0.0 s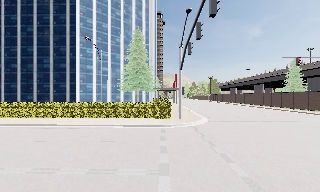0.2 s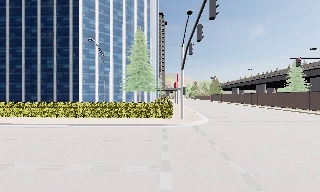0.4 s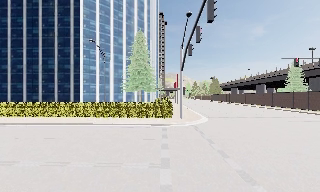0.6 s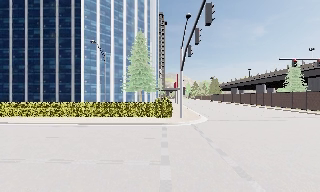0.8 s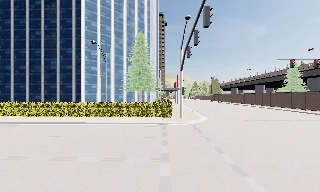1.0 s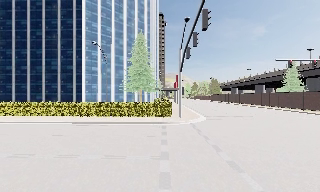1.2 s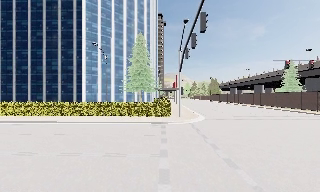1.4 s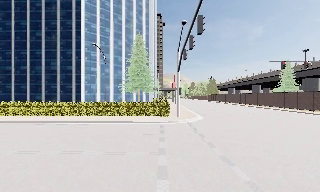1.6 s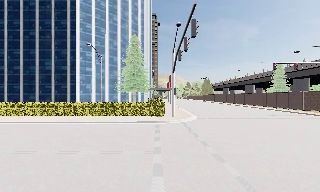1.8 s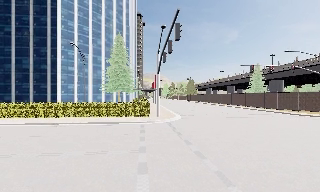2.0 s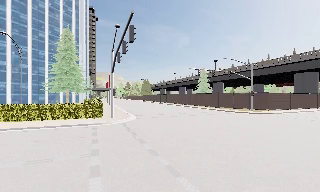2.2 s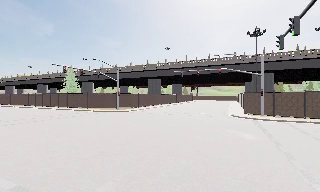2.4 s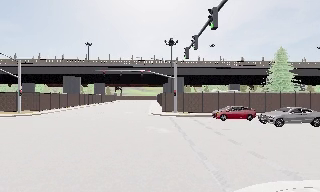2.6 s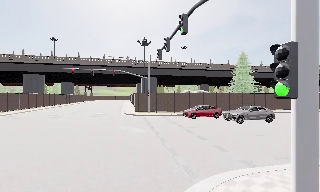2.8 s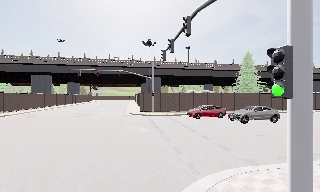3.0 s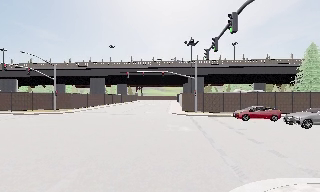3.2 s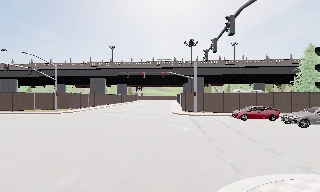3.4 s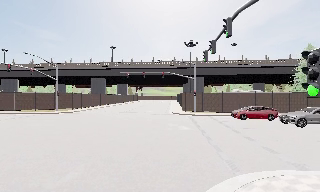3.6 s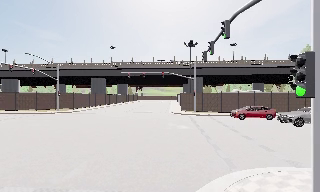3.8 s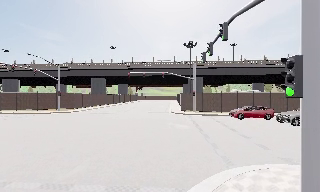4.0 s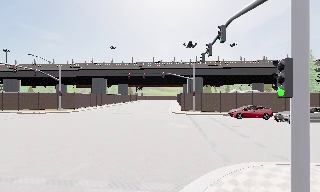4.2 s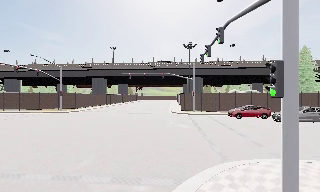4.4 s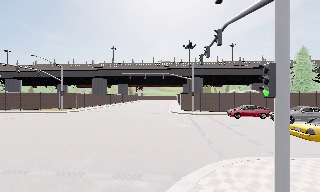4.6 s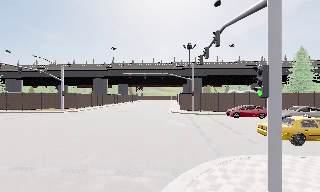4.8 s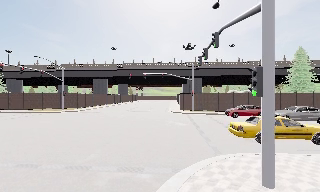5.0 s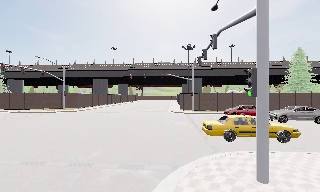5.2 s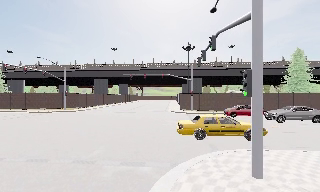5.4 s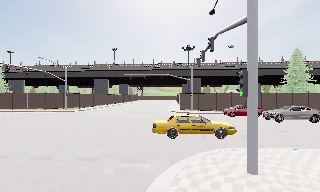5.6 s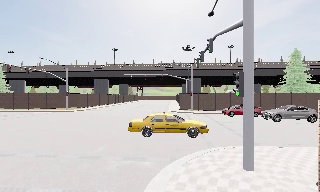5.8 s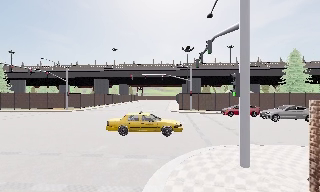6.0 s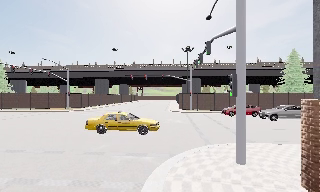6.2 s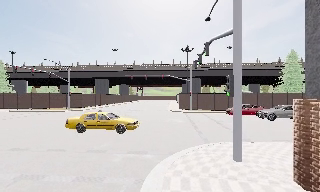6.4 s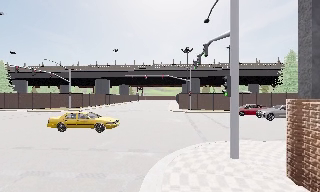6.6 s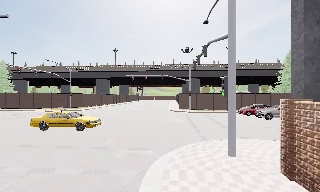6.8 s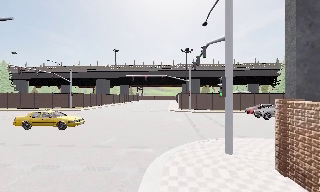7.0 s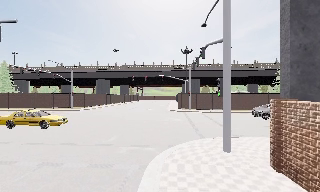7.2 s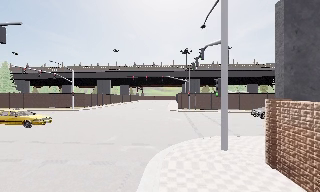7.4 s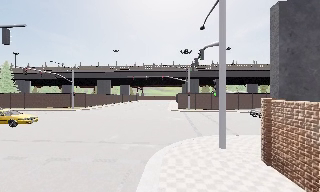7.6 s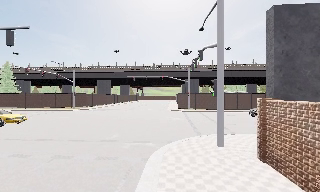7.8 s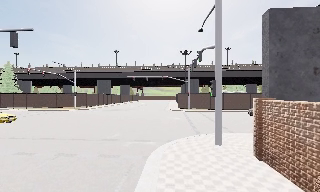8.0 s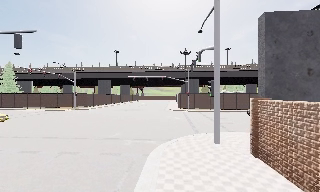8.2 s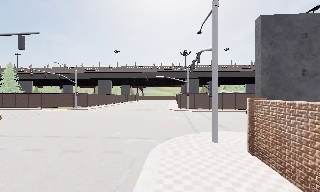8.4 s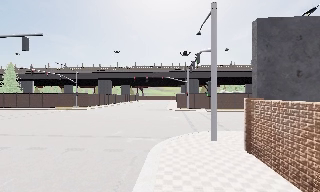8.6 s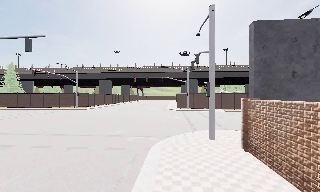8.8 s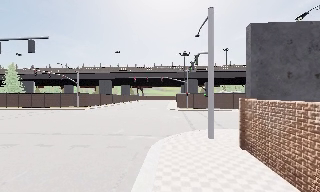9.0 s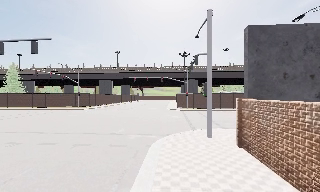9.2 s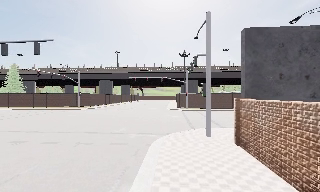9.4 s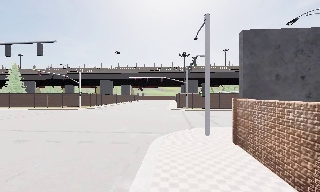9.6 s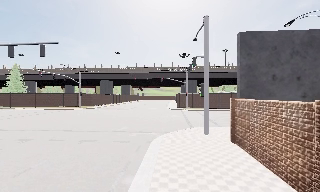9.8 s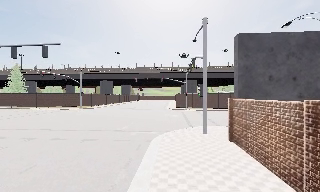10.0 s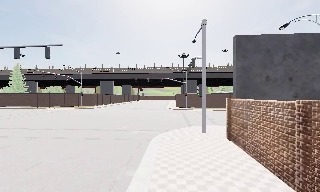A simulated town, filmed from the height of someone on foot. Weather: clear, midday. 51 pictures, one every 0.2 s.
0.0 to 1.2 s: The camera travels backward, about 1.5 m, so what stands in front gets smaller.
1.2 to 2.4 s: The camera pans to its right, which is clockwise from overhead, by about 95 degrees. It travels backward, about 1.5 m.
2.4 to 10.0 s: The camera travels backward, about 10 m, so what stands in front gets smaller.
The film runs backward here.
